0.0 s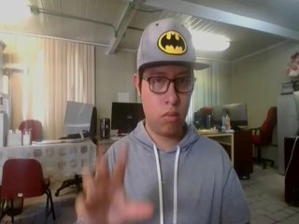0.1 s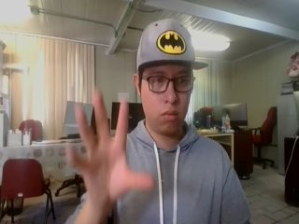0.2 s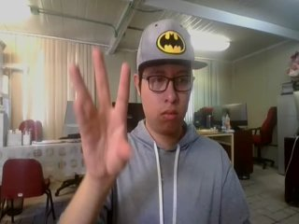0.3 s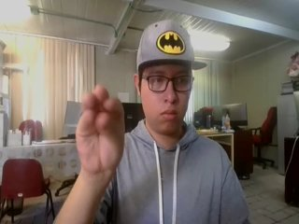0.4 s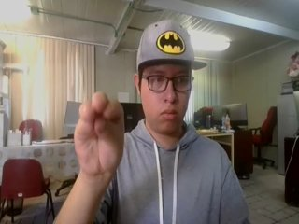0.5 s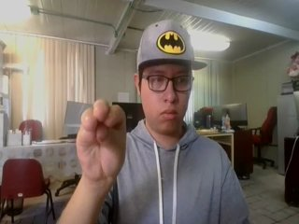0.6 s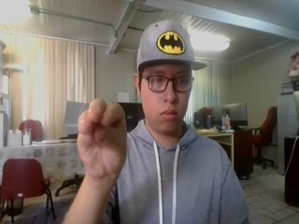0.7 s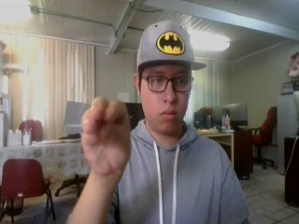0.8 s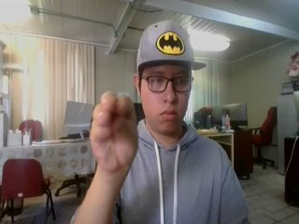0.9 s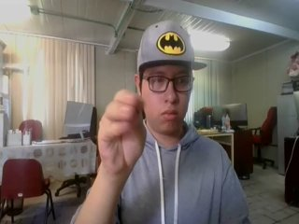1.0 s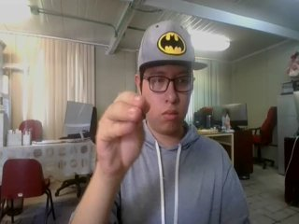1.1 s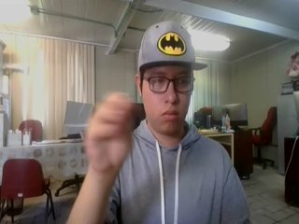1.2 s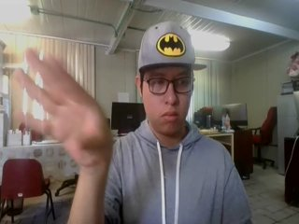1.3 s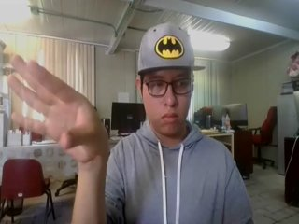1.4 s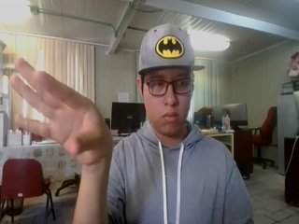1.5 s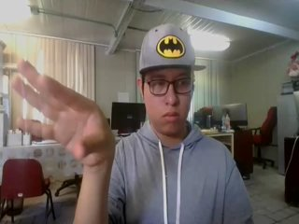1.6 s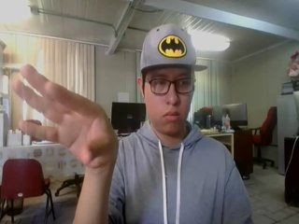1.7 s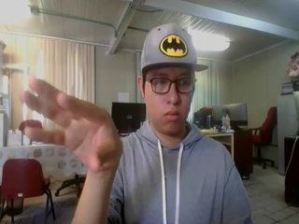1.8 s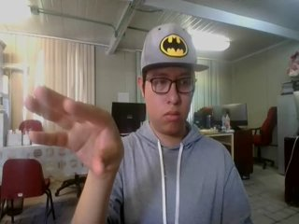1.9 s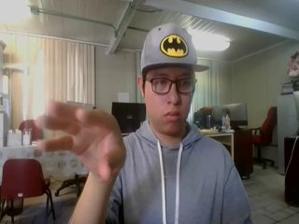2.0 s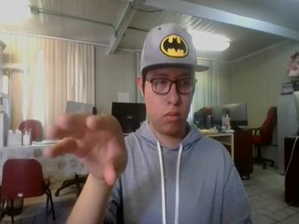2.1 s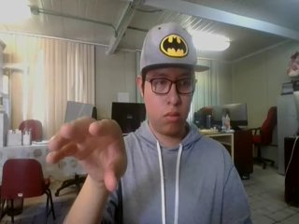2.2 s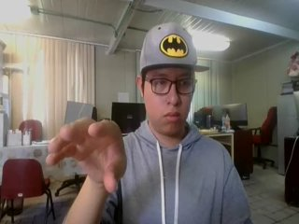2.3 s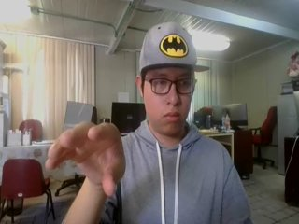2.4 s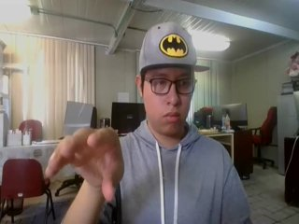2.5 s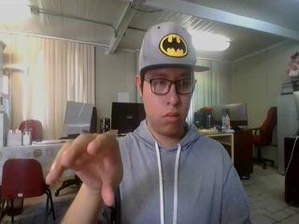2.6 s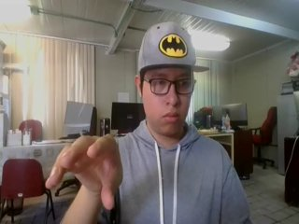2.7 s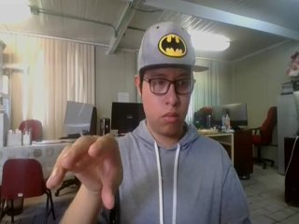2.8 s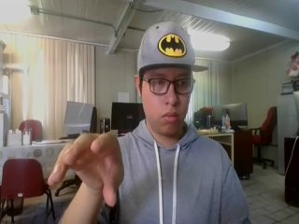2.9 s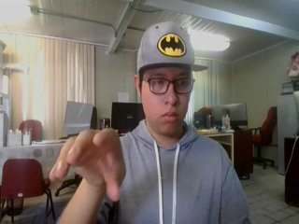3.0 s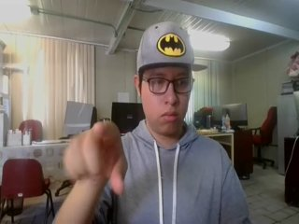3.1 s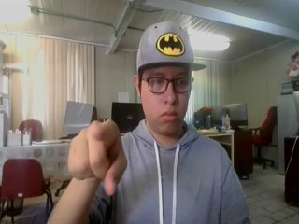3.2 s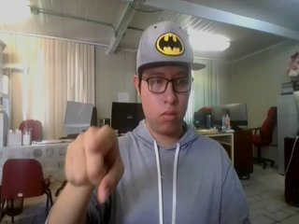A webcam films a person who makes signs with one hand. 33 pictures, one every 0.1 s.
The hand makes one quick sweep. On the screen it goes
to the left.
0.1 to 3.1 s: On the screen the hand sweeps to the left. The name of the sign: Throw right.
